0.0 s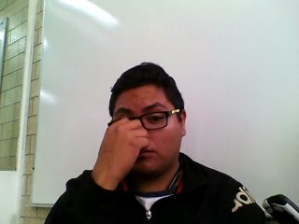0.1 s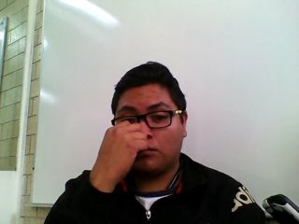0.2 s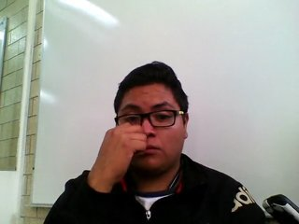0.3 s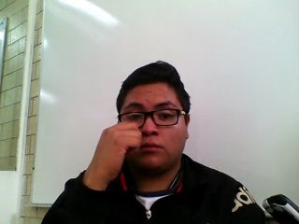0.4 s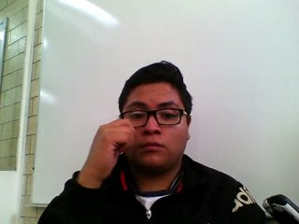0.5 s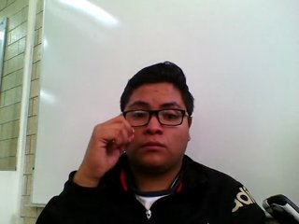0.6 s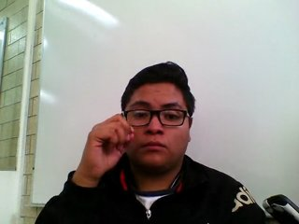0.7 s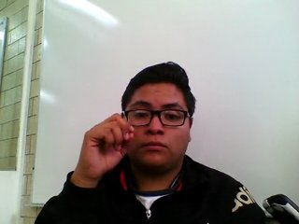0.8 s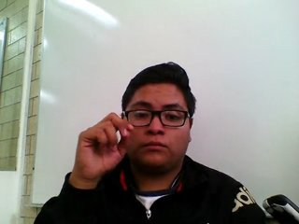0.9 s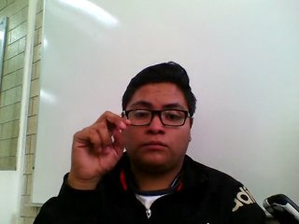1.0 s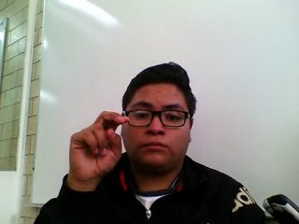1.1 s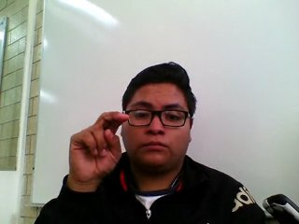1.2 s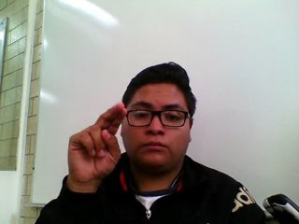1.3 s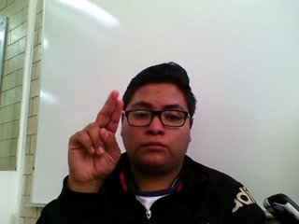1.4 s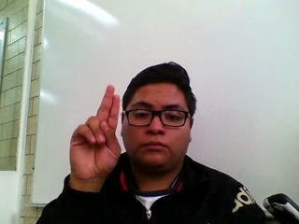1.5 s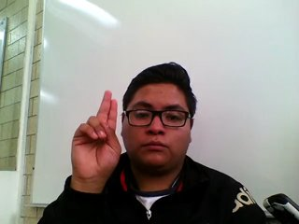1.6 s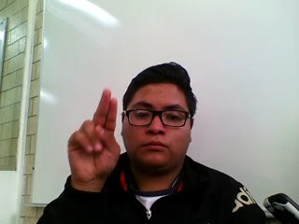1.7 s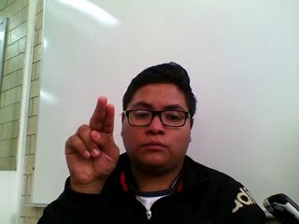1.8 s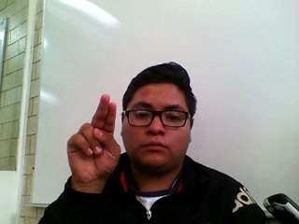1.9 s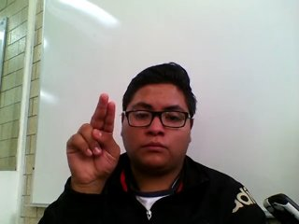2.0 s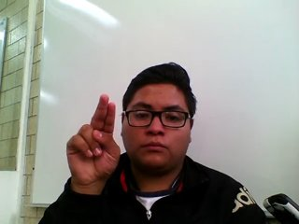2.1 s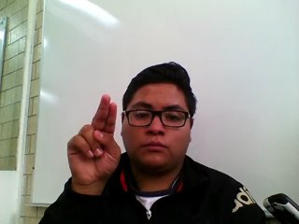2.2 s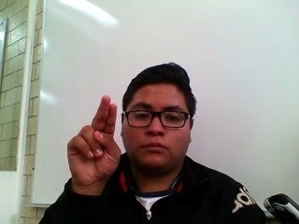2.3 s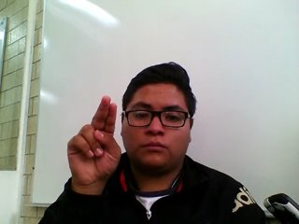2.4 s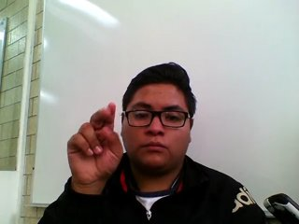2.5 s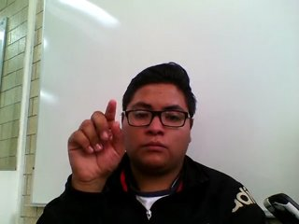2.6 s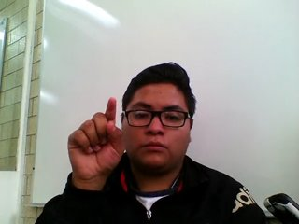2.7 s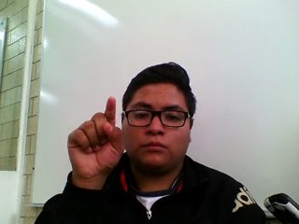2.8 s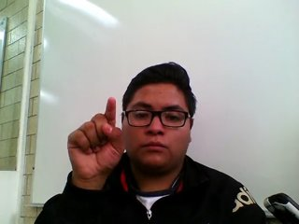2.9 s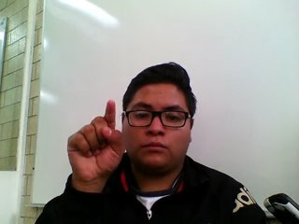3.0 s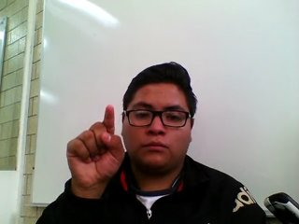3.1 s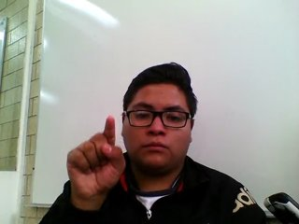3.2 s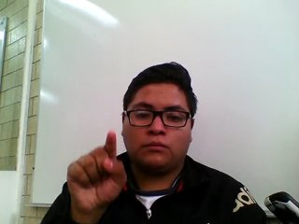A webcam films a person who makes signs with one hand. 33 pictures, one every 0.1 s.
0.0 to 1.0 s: Non-gesture.
1.1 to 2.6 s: Click with two fingers.
2.7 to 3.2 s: Pointing with one finger.
